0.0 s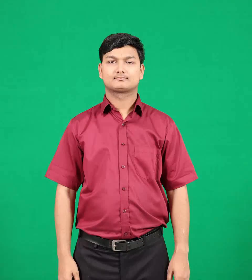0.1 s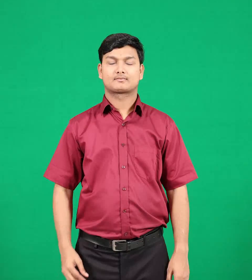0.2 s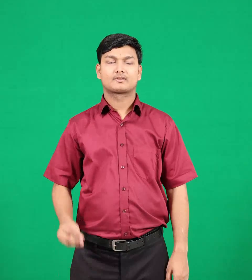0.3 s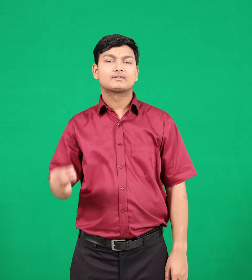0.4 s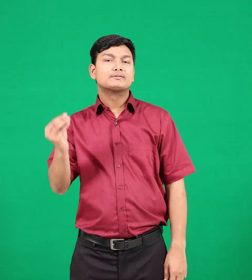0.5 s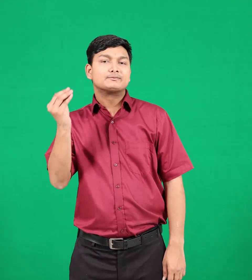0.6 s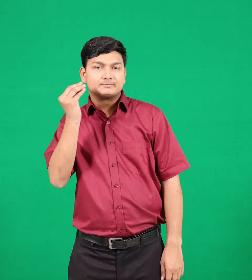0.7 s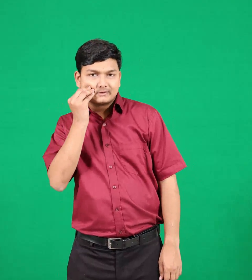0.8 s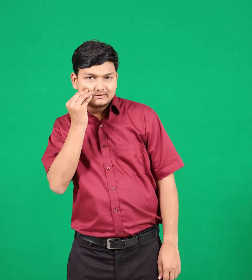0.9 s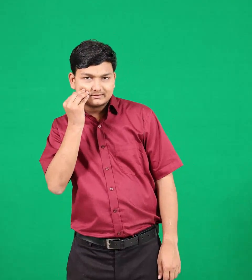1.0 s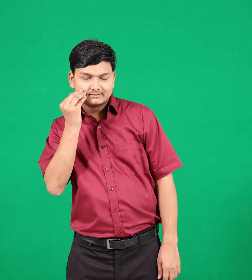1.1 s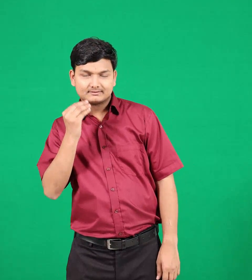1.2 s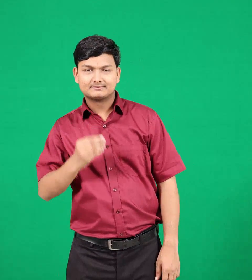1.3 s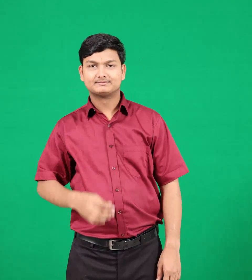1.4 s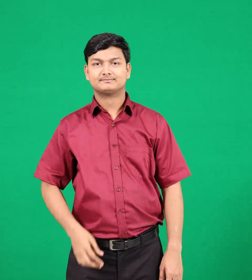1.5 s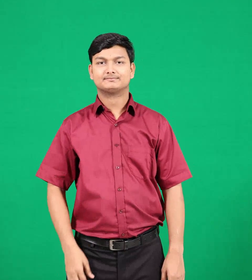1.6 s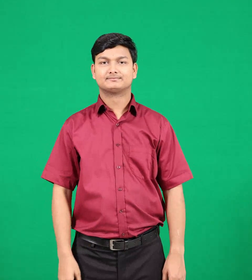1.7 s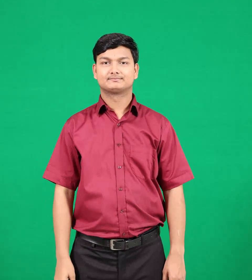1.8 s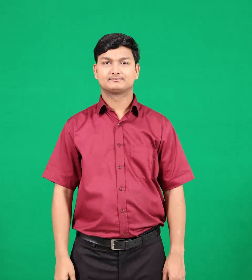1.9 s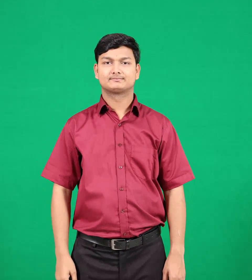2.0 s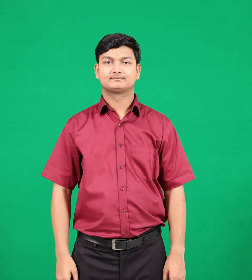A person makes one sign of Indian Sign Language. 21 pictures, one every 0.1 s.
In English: kiss
